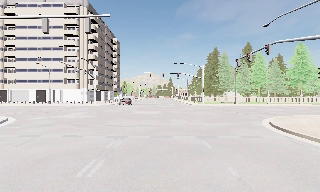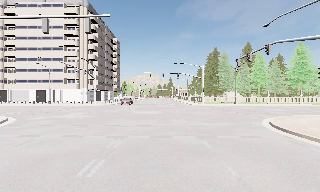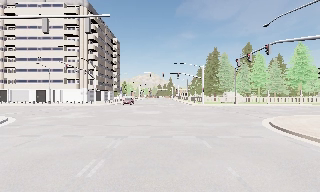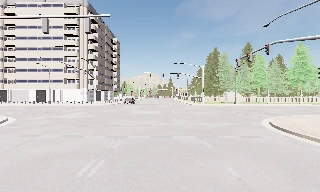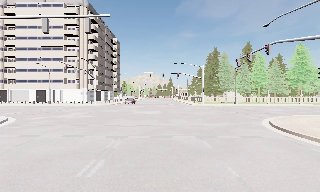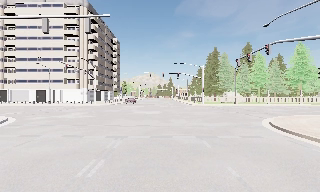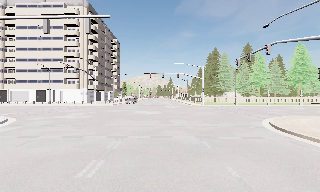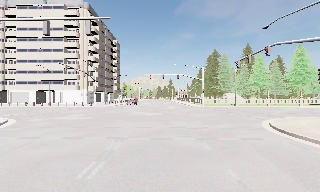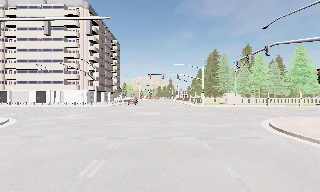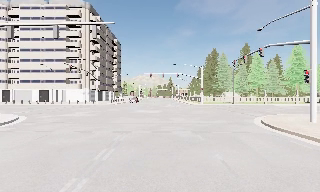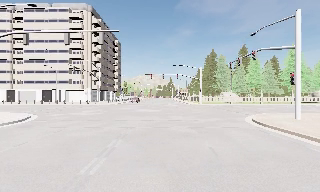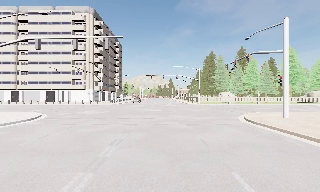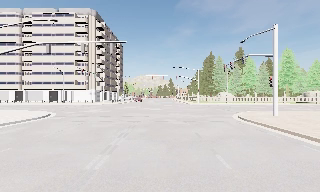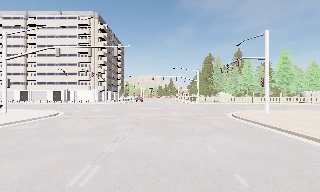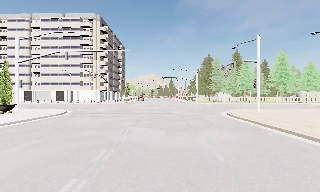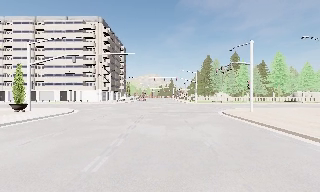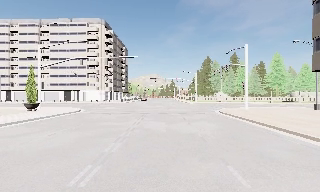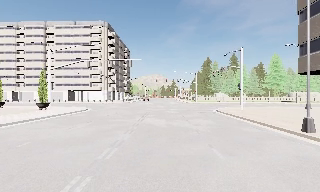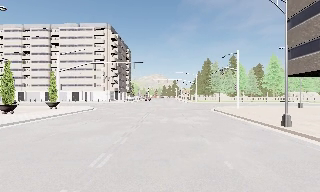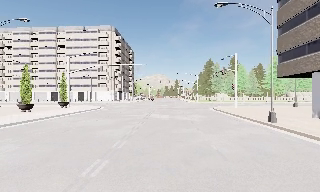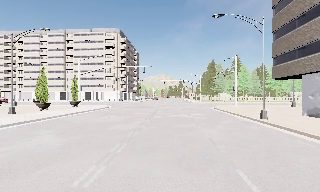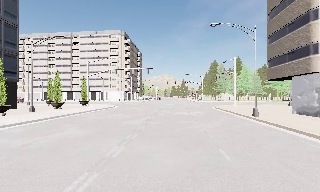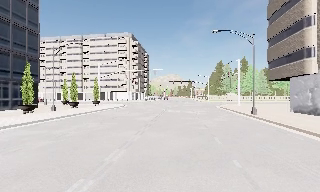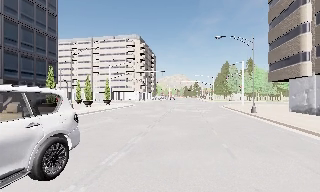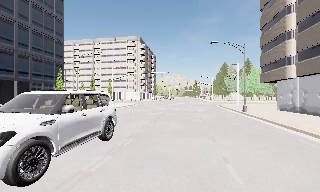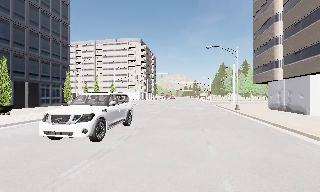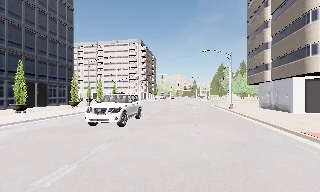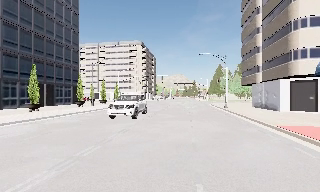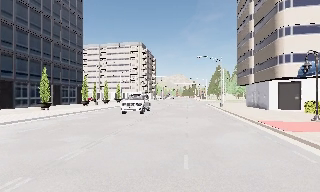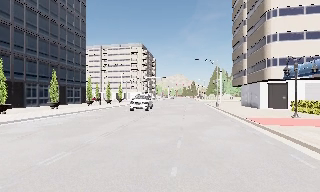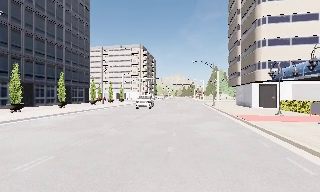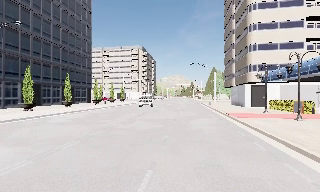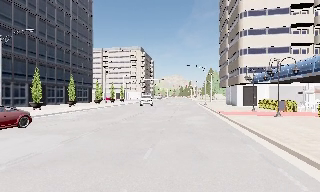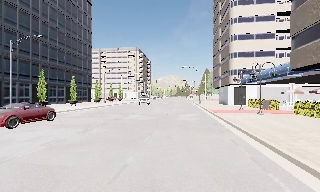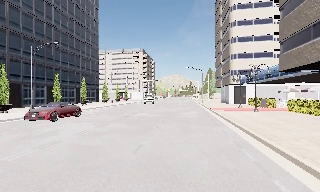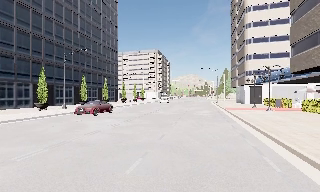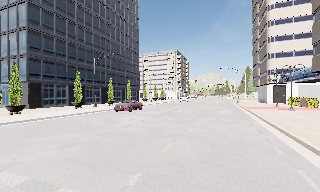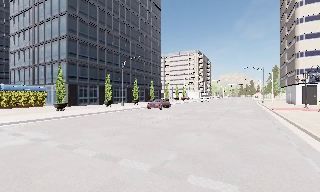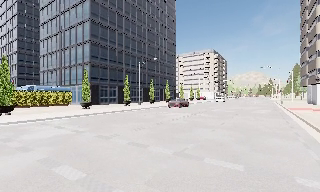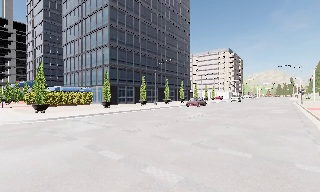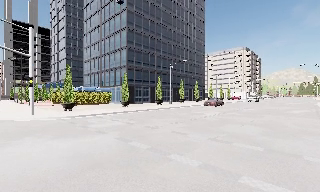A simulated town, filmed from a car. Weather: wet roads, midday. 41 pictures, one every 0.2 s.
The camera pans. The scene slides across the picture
to the right.
The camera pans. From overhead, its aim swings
counterclockwise.
0.0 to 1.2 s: The camera keeps its place and its aim.
1.2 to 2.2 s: The camera travels backward, about 3 m, so what stands in front gets smaller. It gains speed.
2.2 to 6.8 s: The camera travels backward, about 35 m, so what stands in front gets smaller.
6.8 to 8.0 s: The camera swings to its left by about 35 degrees, and the scene slides to the right. It travels backward, about 7 m.
The film runs backward here.
